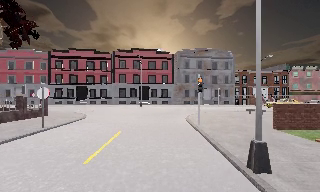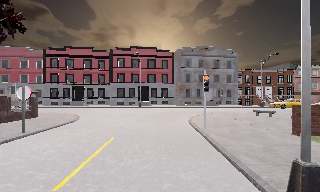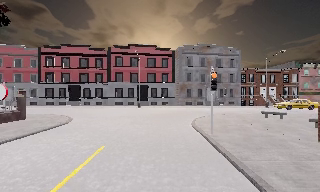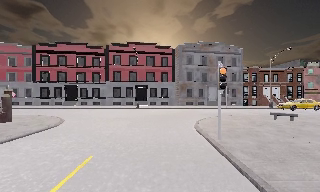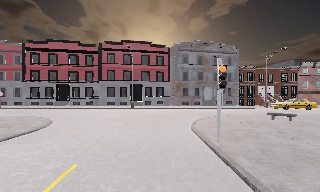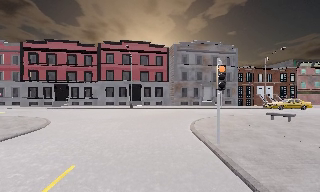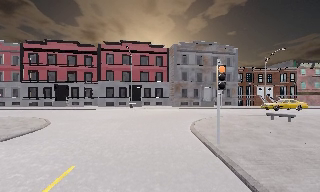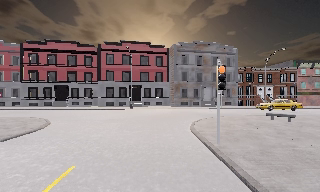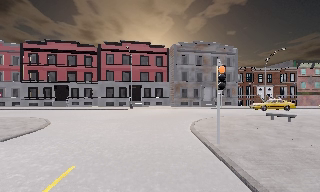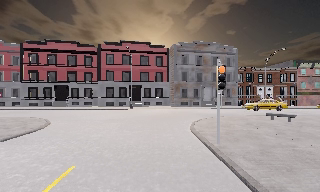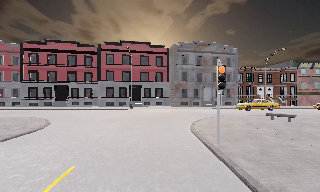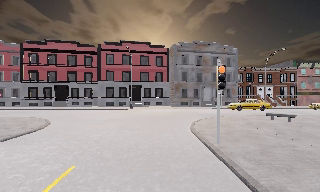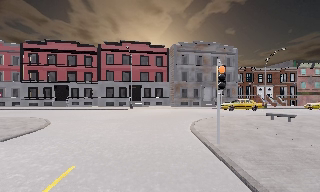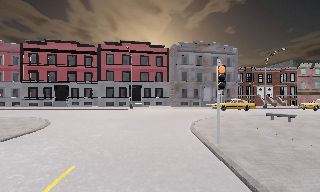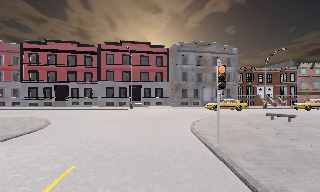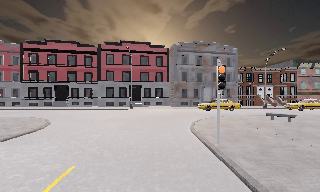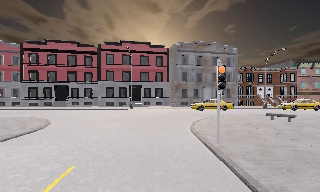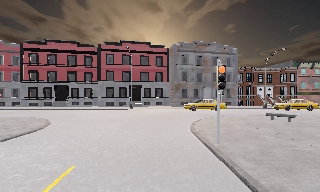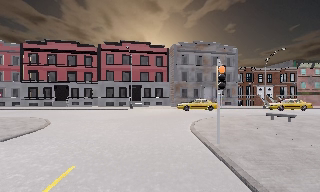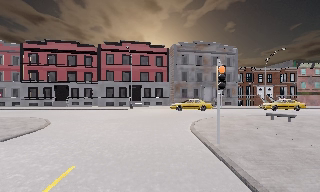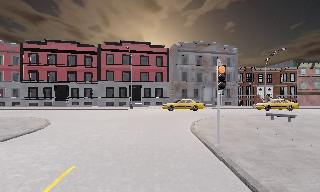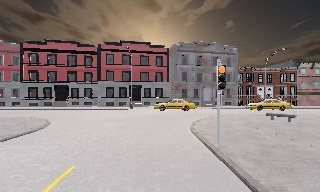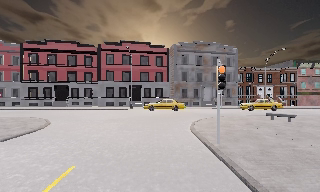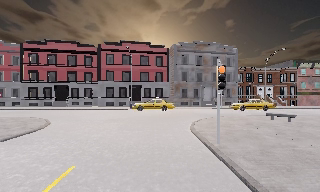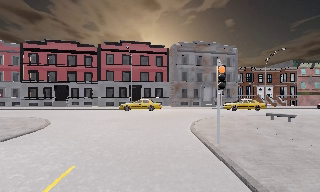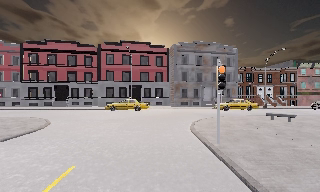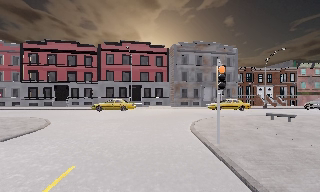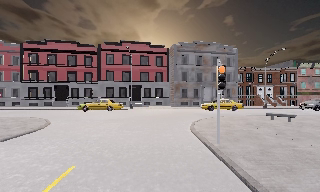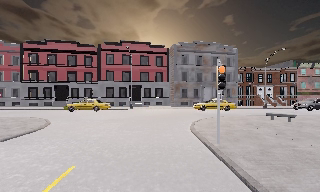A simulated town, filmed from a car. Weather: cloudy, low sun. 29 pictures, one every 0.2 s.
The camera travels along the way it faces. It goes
forward.
0.0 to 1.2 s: The camera travels forward, about 4 m, so what stands in front looms larger. It loses speed.
1.2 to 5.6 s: The camera keeps its place and its aim.
The film runs forward here.
